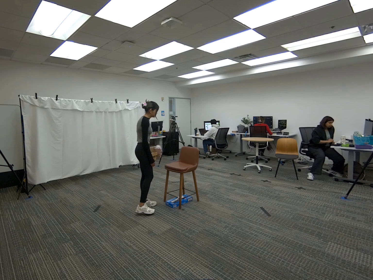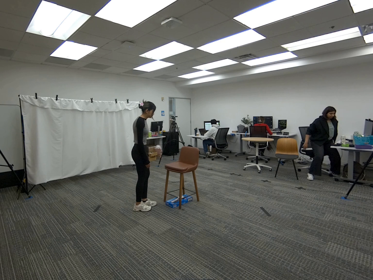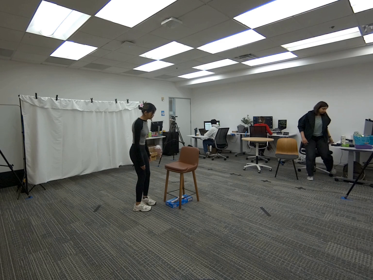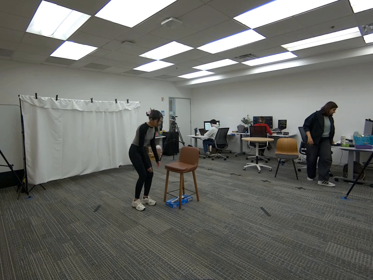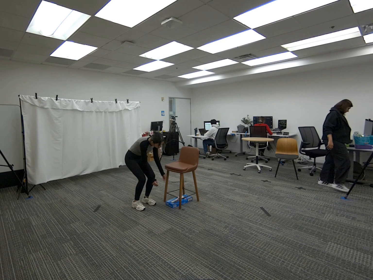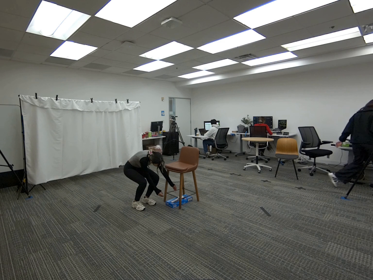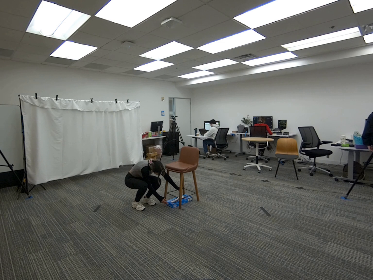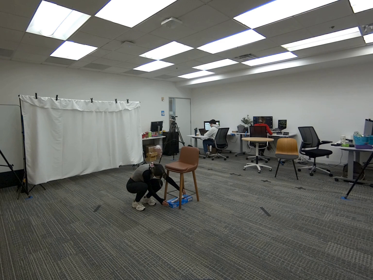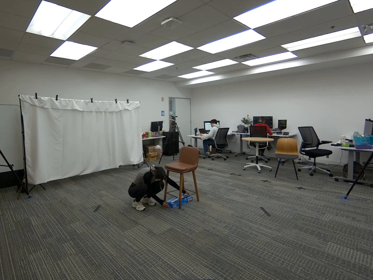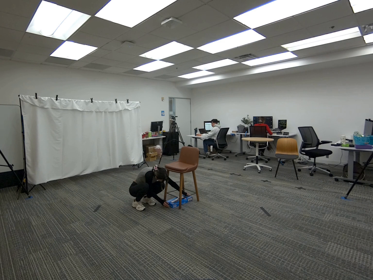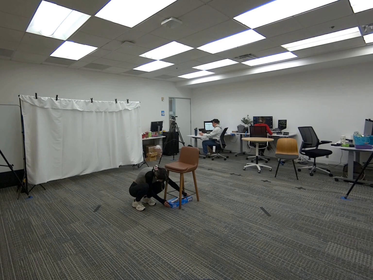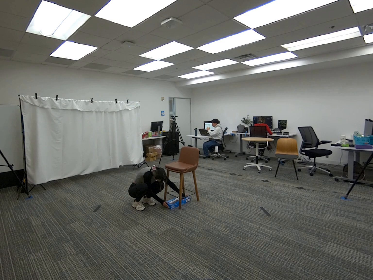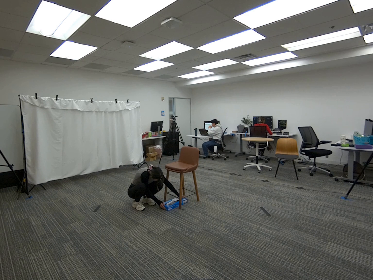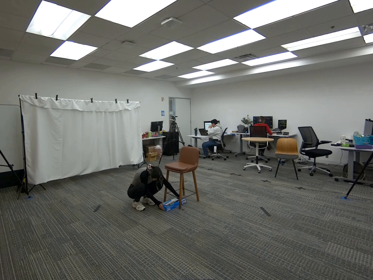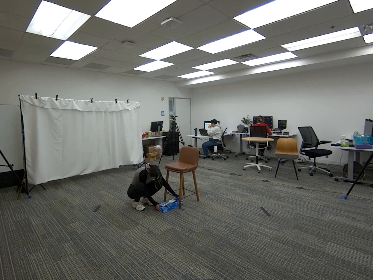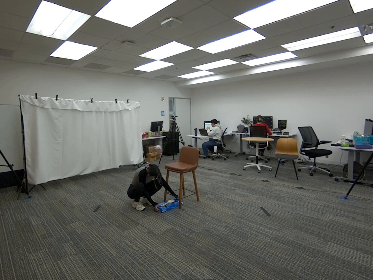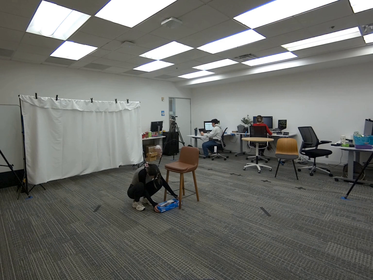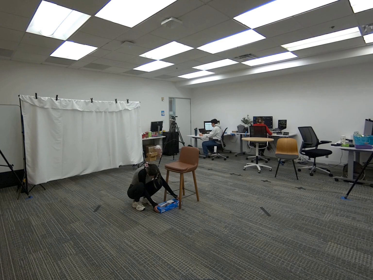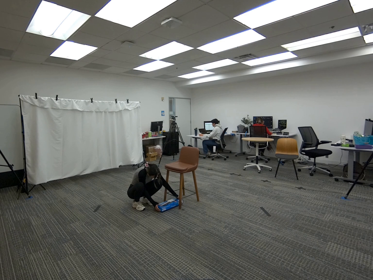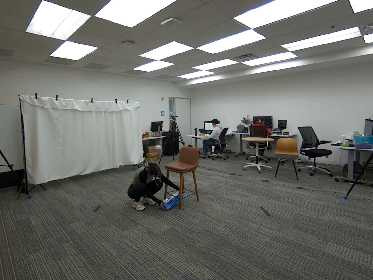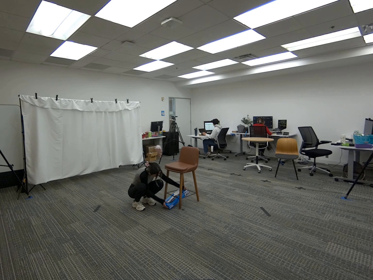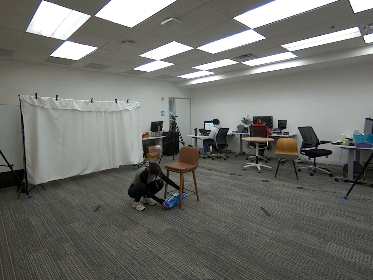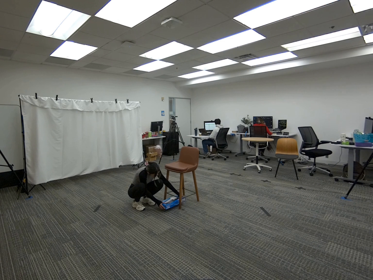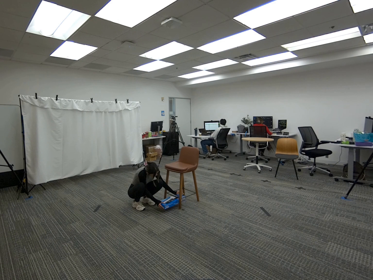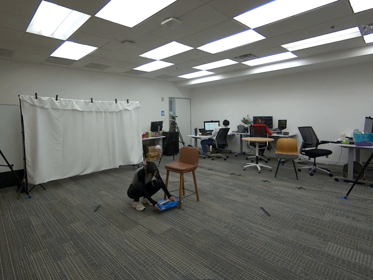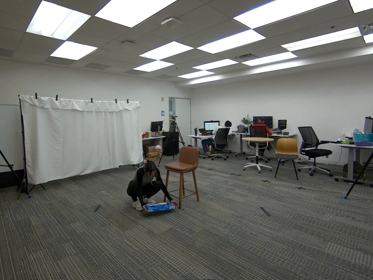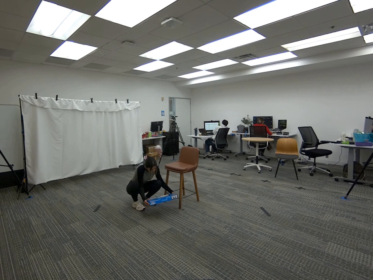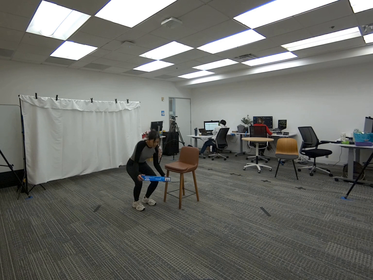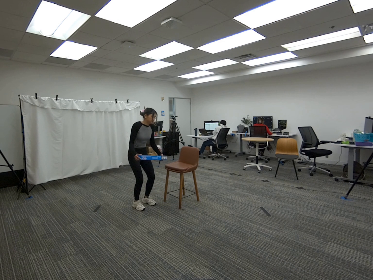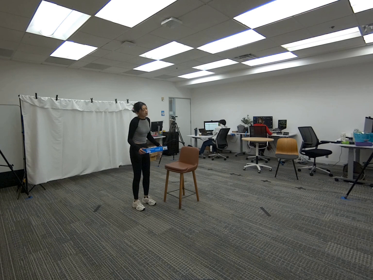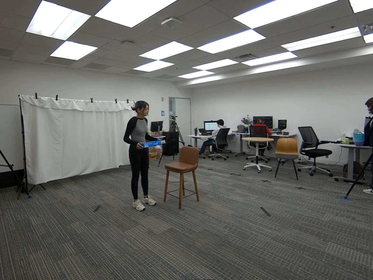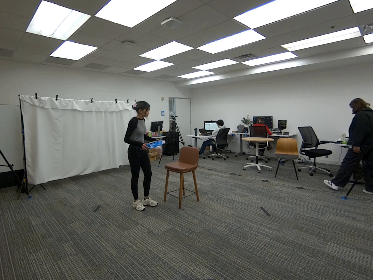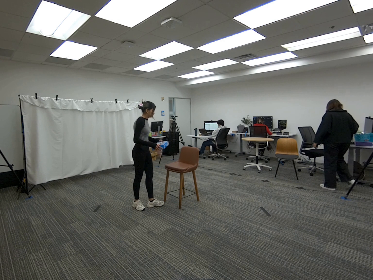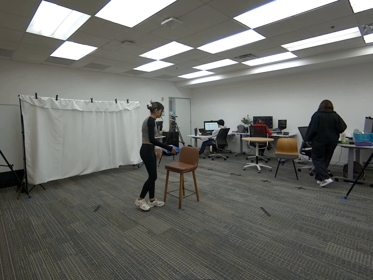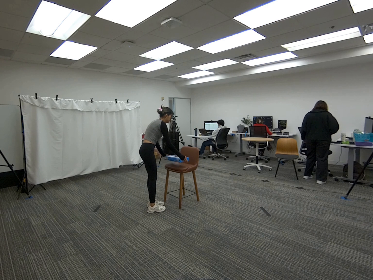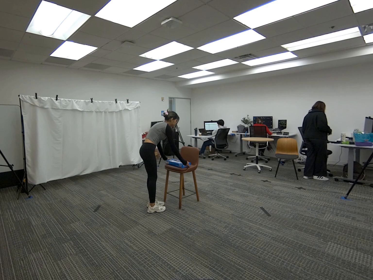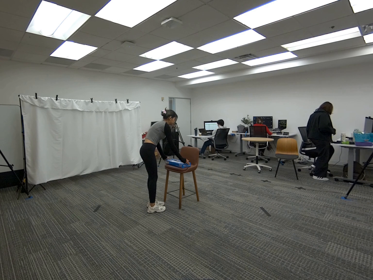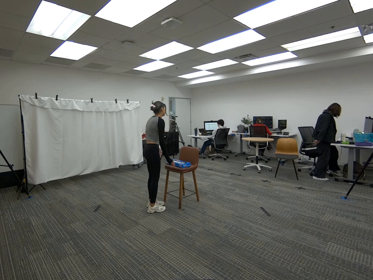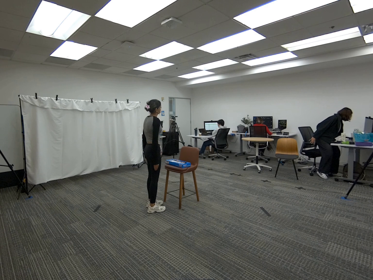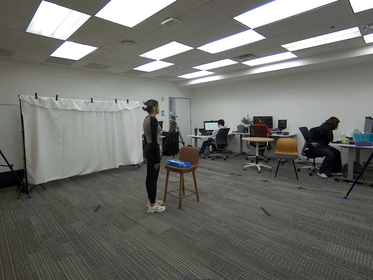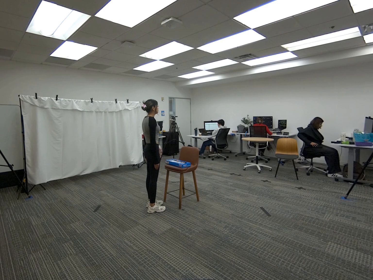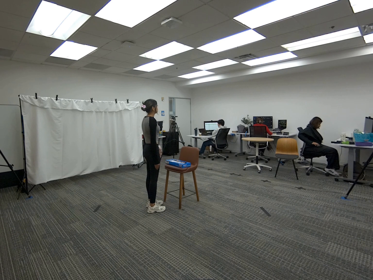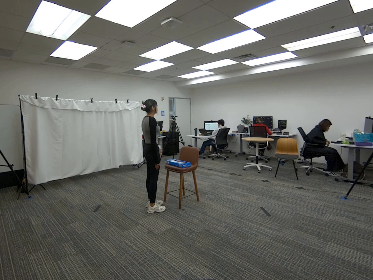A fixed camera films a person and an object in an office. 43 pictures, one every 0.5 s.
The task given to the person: Walk to the keyboard box underneath the tall bar stool and pick up the keyboard box and place the box on the seat of the tall bar stool.
